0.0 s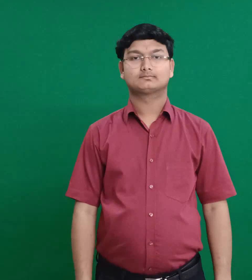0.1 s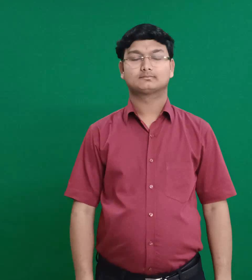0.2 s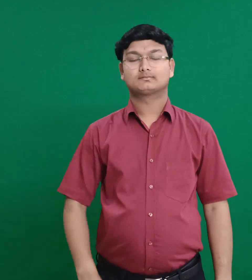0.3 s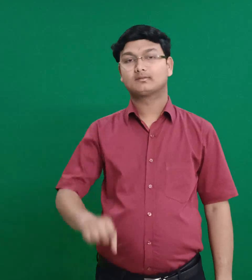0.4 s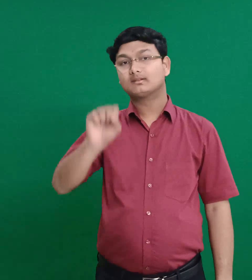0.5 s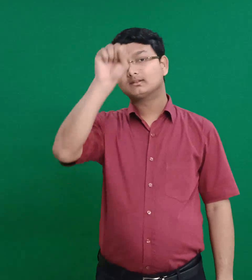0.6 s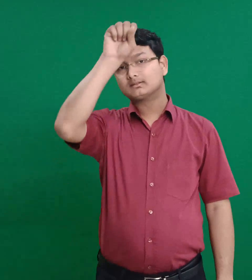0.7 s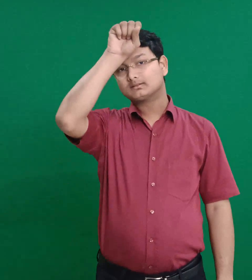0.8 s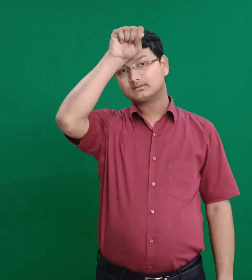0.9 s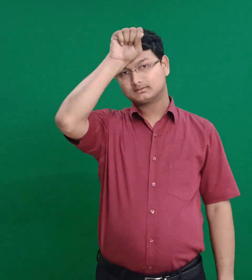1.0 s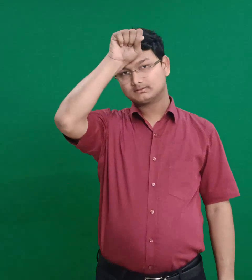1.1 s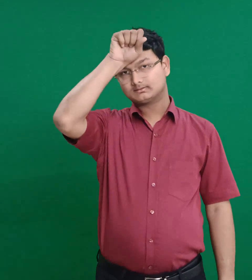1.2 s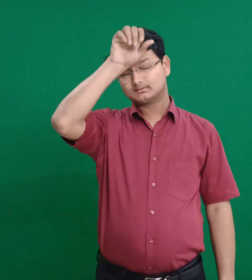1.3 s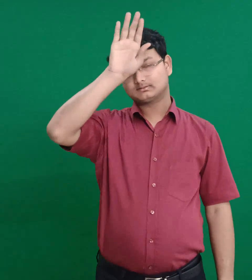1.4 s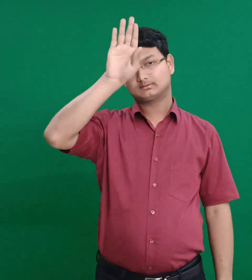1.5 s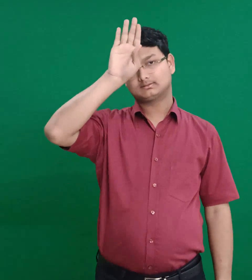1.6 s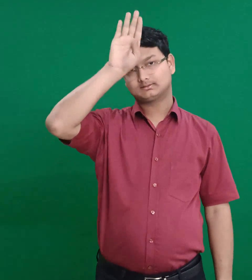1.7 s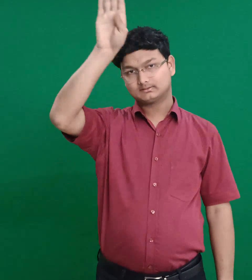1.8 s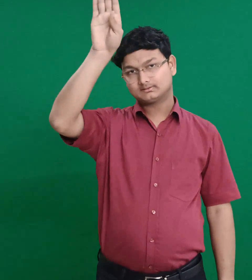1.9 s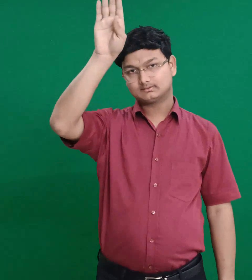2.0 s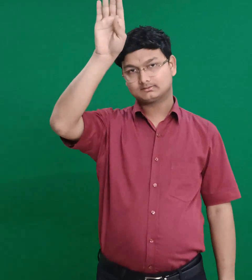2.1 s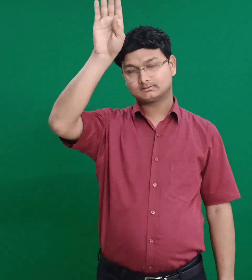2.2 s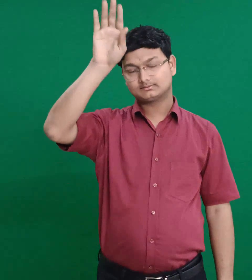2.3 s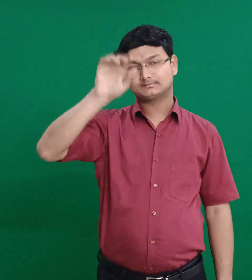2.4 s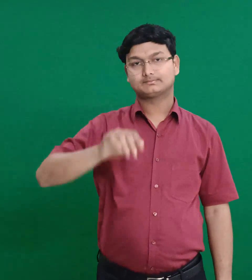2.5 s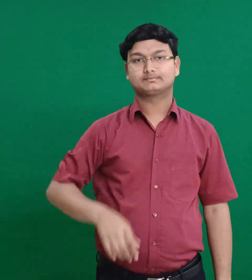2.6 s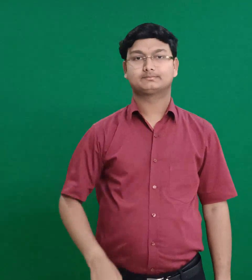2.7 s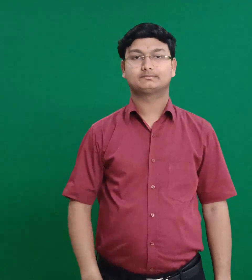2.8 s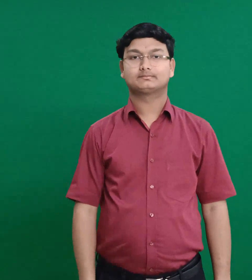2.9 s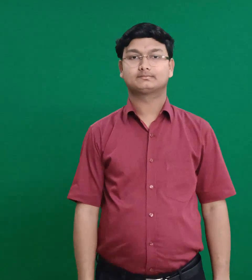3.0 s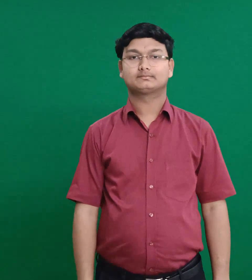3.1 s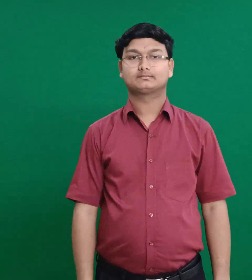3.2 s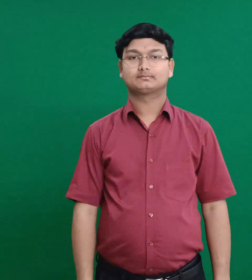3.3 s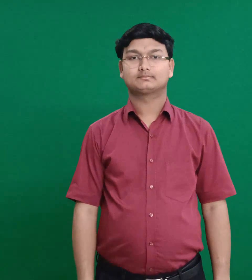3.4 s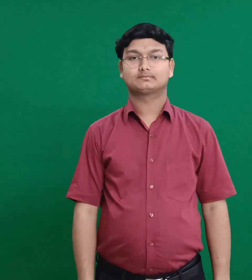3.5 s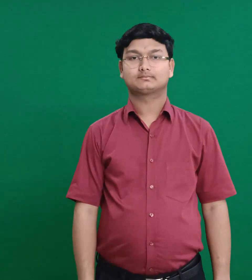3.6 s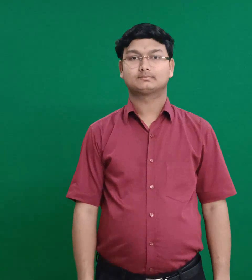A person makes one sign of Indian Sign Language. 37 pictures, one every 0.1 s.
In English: king saul
